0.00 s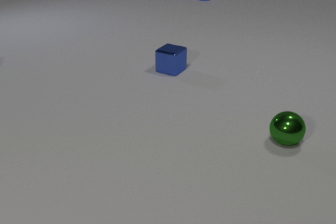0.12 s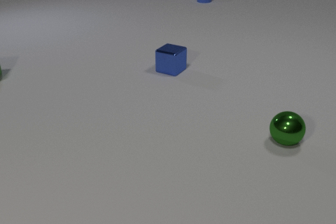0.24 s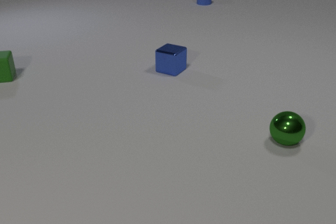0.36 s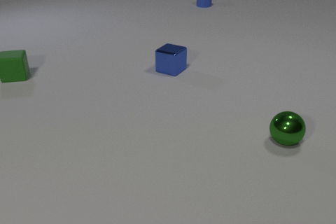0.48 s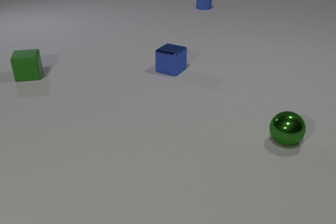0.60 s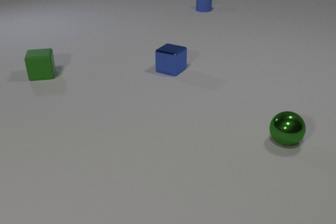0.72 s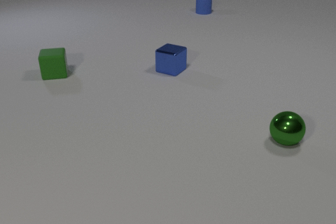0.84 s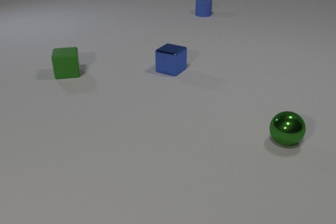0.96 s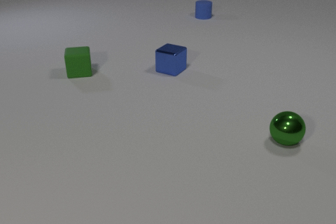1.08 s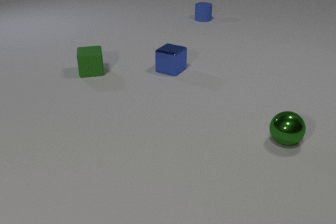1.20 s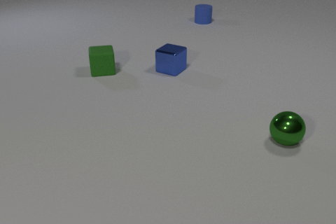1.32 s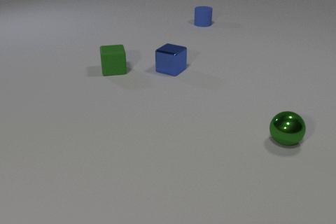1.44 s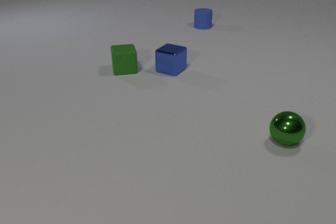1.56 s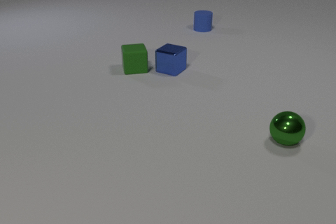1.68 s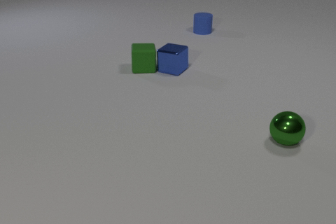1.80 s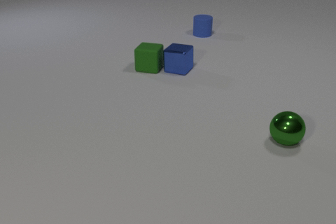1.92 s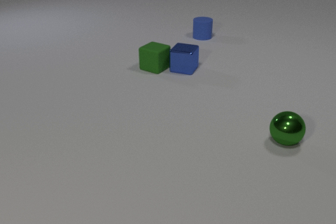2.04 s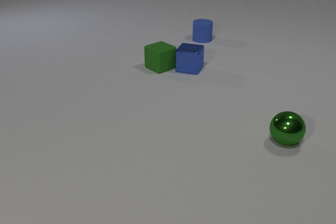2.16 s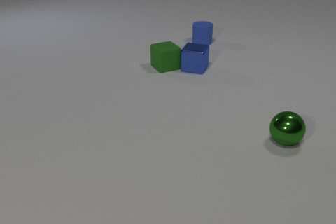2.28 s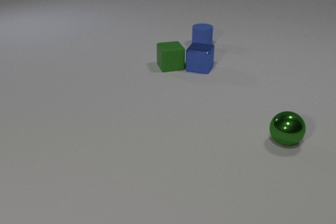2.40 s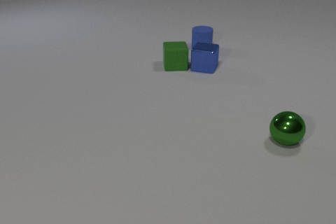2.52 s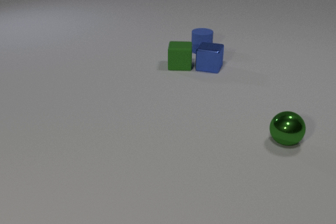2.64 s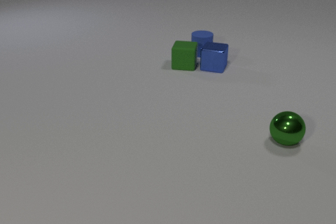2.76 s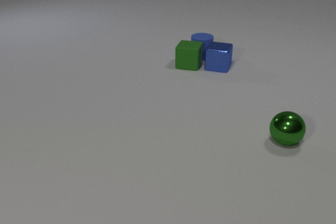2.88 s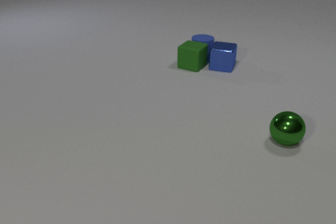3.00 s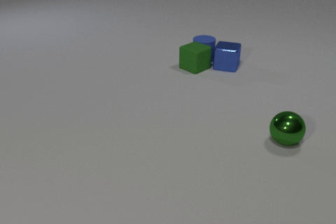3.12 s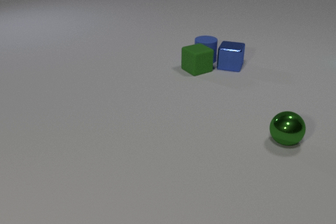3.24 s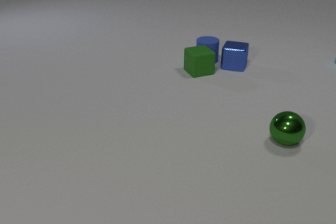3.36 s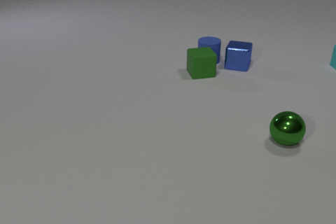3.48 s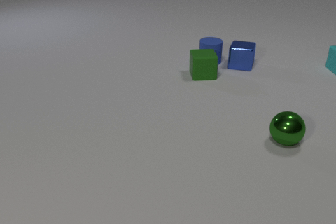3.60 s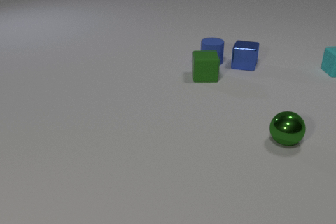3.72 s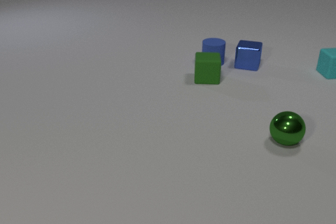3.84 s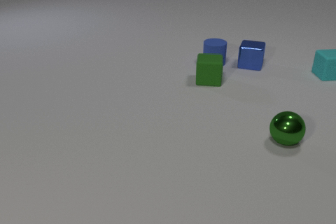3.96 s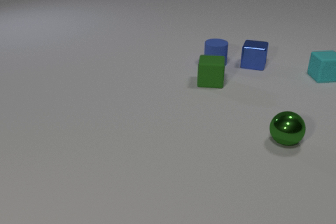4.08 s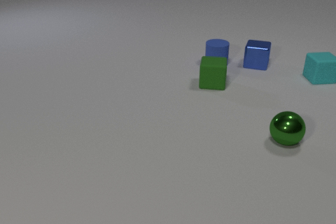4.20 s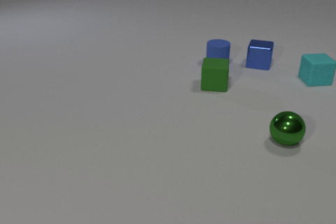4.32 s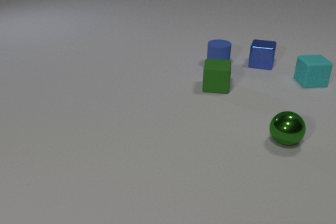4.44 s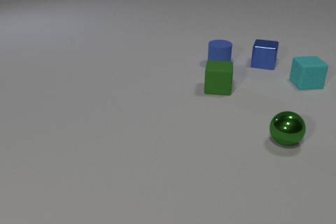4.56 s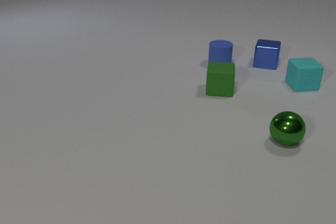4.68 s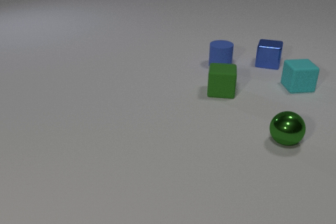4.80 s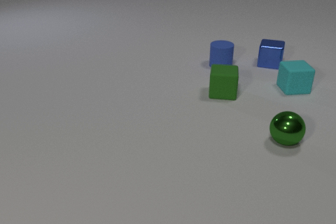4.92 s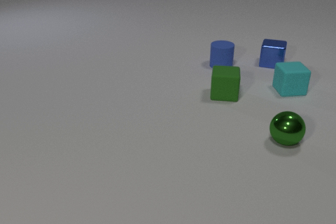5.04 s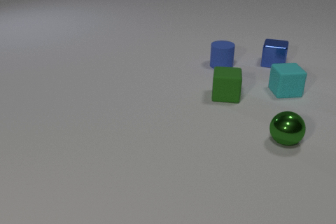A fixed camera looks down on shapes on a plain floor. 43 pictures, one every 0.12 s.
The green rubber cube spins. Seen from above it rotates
clockwise.
The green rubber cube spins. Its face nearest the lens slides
to the left.
0.00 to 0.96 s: The green rubber cube comes in at the left edge, slides to the right. The blue rubber cylinder slides toward the camera.
0.96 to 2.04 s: The green rubber cube slides to the right, spins clockwise seen from above by about 60 degrees, its near face sliding to the left. The blue metal cube slides to the right. The blue rubber cylinder slides toward the camera. The green rubber cube and the blue metal cube collide.
2.04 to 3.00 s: The green rubber cube slides to the right, spins so that its near face slides to the left, clockwise seen from above. The blue metal cube slides to the right. The blue rubber cylinder slides toward the camera. The green rubber cube and the blue rubber cylinder collide.
3.00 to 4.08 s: The green rubber cube slides toward the camera and to the right, spins so that its near face slides to the left, clockwise seen from above. The blue metal cube slides to the right. The blue rubber cylinder slides to the right and toward the camera. The cyan rubber cube comes in at the right edge, slides toward the camera and to the left.
4.08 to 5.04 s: The green rubber cube slides toward the camera and to the right. The blue metal cube slides to the right and away from the camera. The blue rubber cylinder slides to the right. The cyan rubber cube slides toward the camera and to the left.
How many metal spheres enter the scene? 0.
What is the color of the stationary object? green.
Are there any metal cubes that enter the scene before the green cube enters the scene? no.
